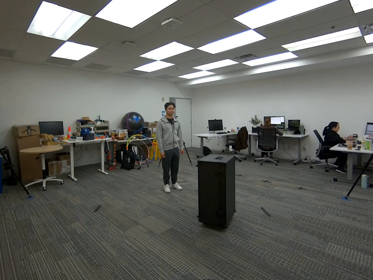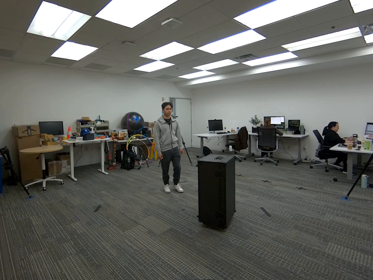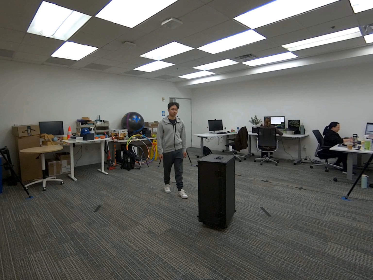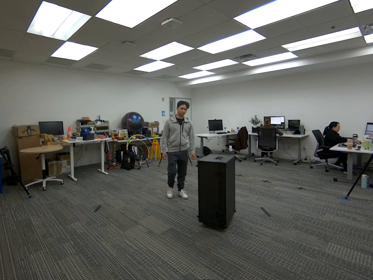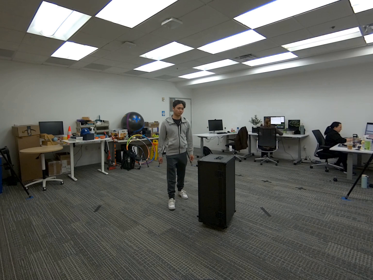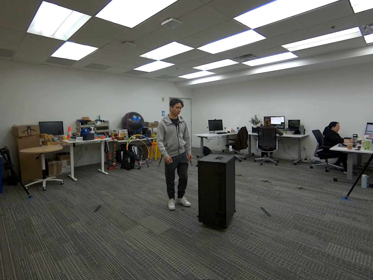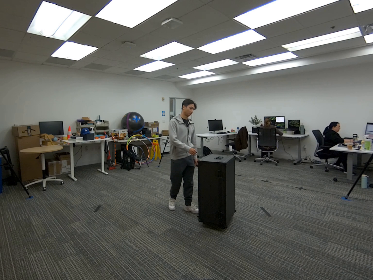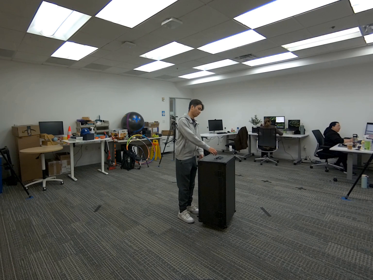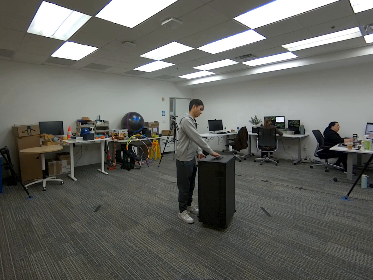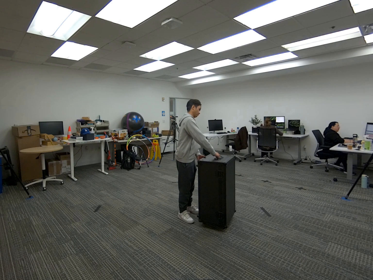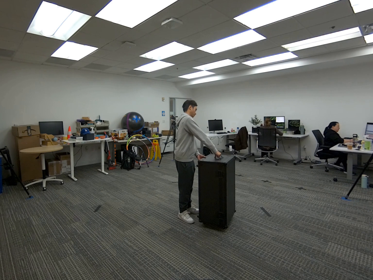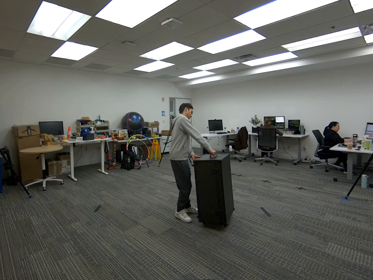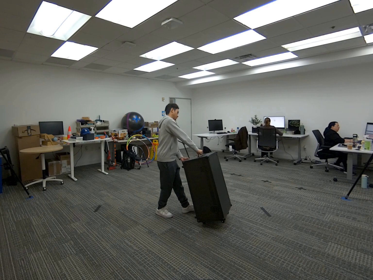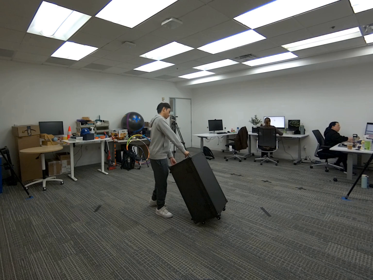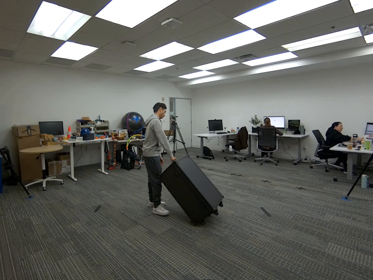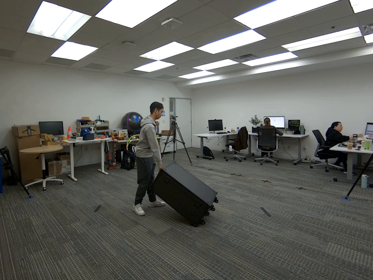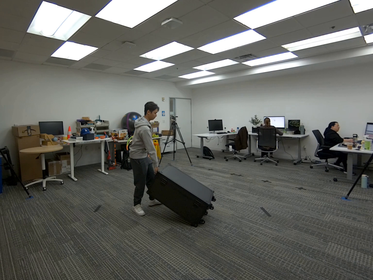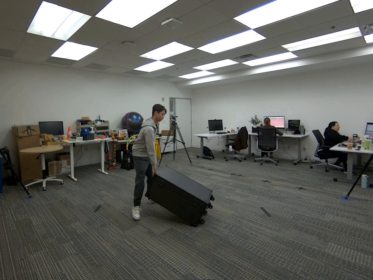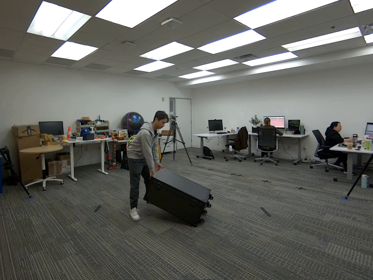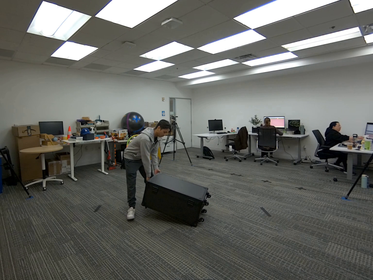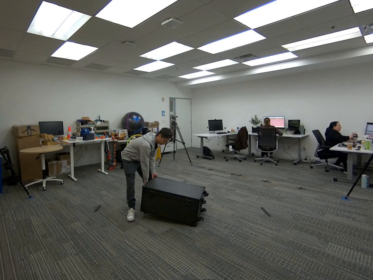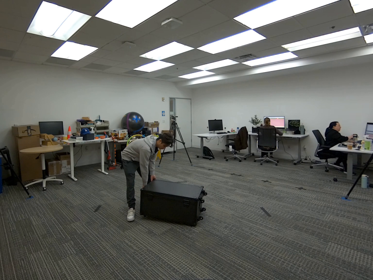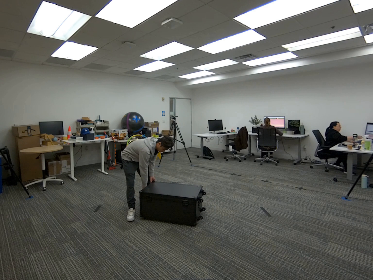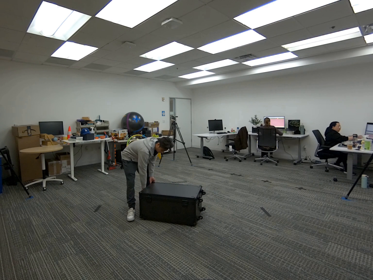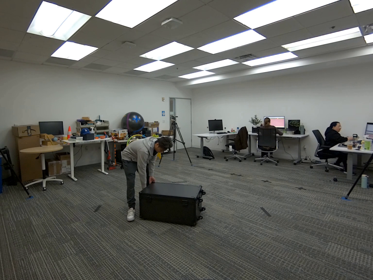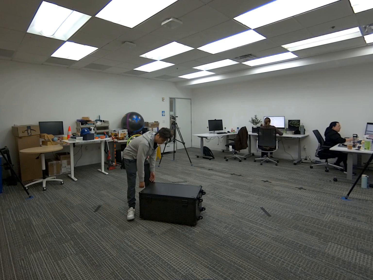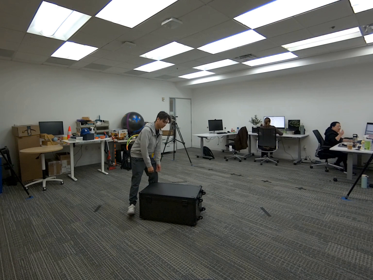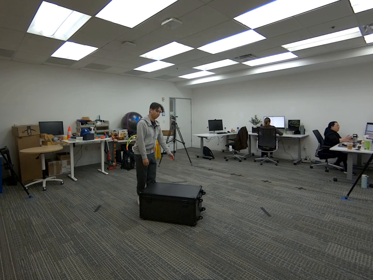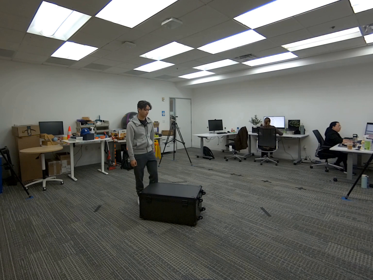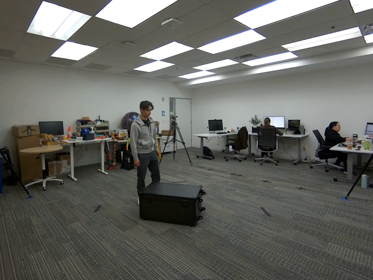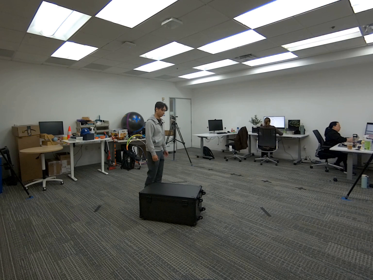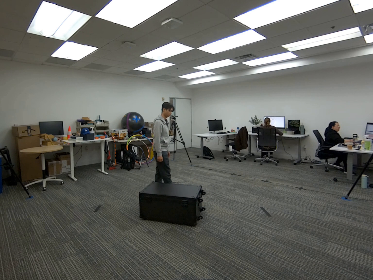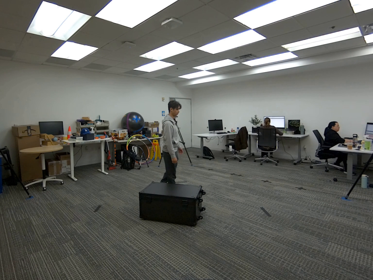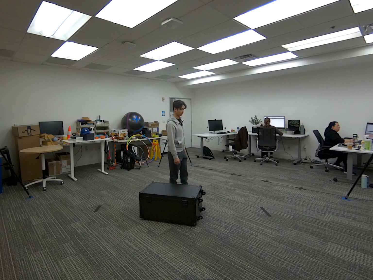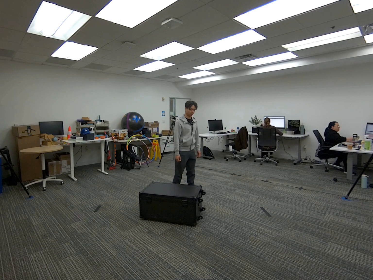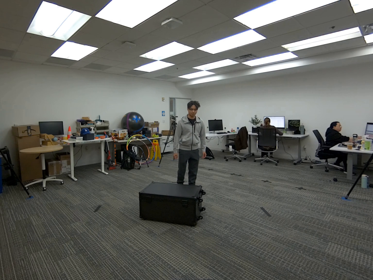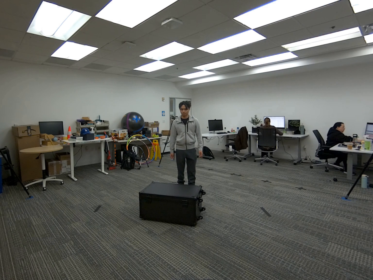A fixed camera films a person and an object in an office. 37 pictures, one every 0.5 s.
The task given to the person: Walk over and place the G1 box on its side.
